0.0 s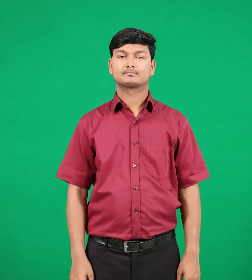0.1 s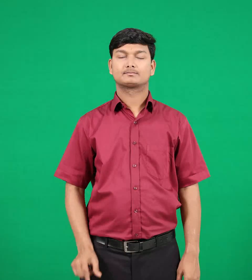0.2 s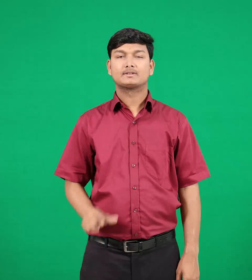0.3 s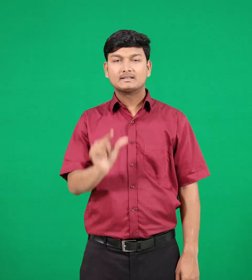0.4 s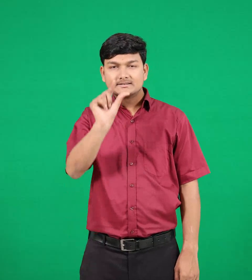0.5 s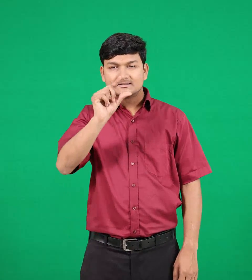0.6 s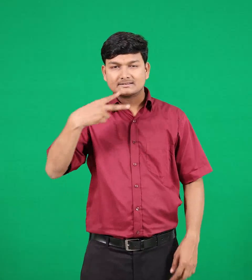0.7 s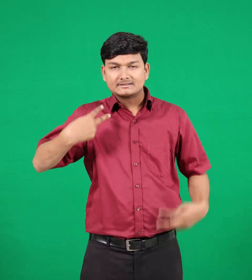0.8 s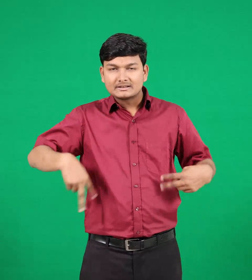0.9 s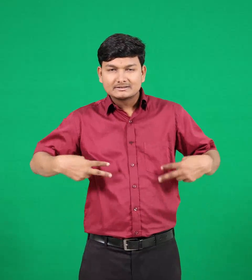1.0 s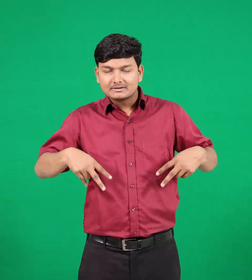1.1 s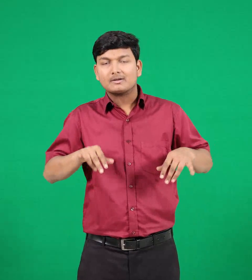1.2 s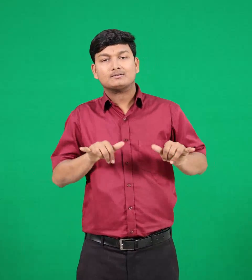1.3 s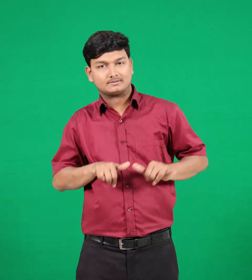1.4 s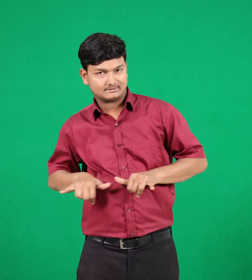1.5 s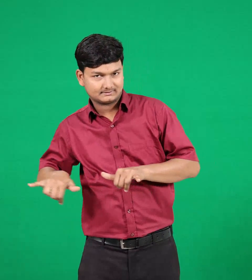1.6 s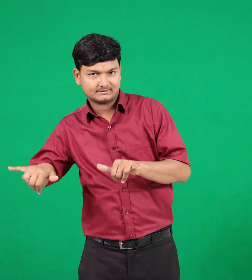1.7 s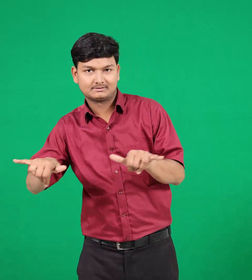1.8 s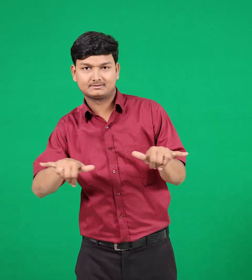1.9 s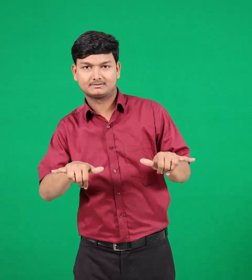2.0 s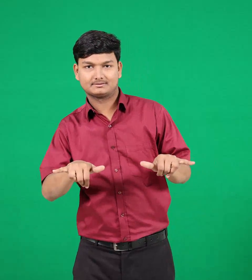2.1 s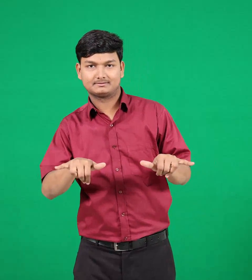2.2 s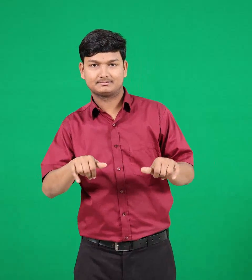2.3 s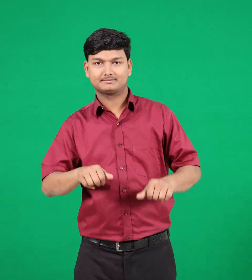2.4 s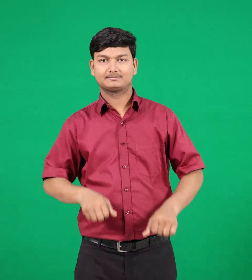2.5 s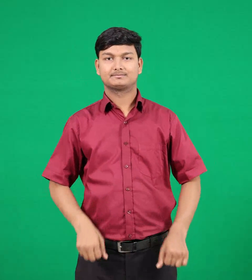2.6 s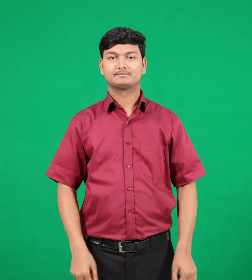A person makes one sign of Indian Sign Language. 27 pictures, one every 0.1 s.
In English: uniform
